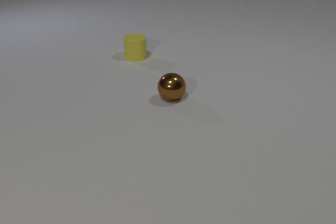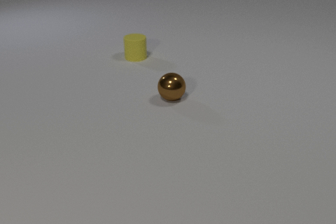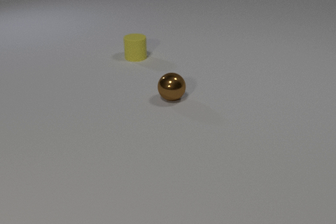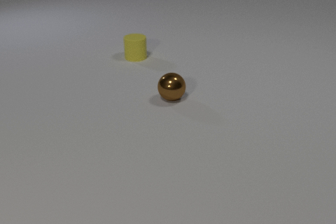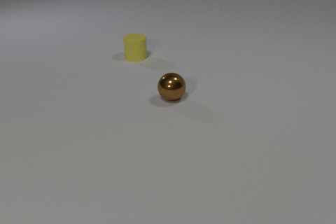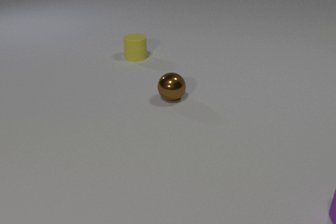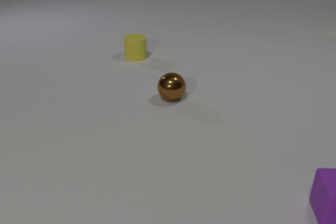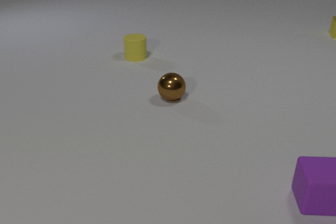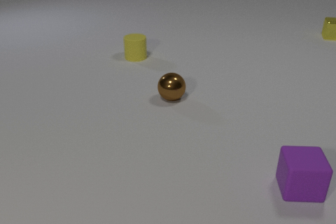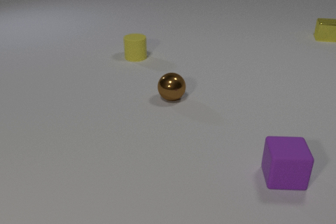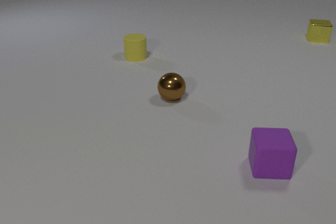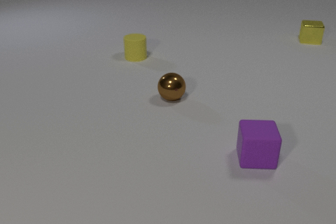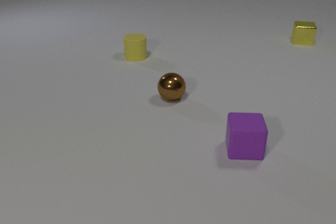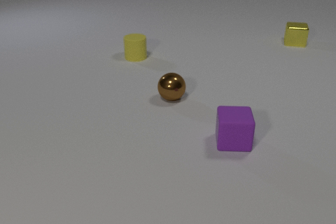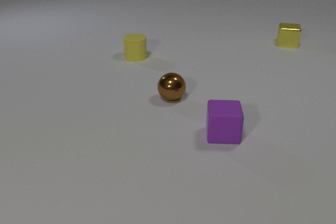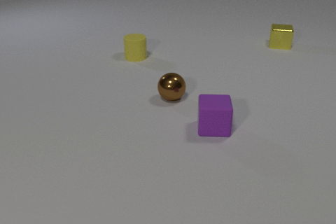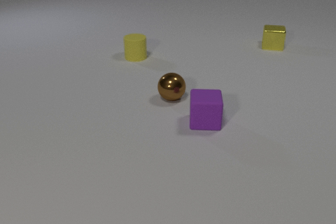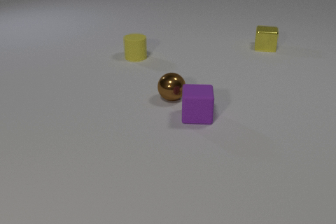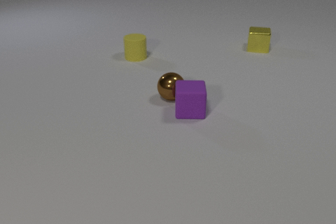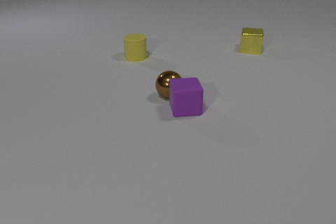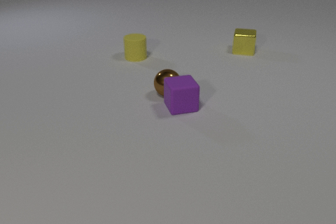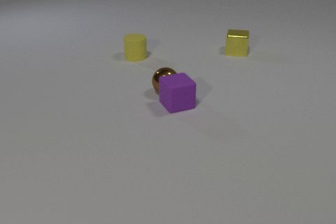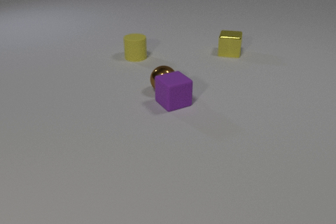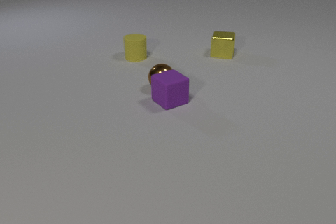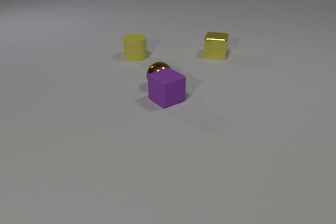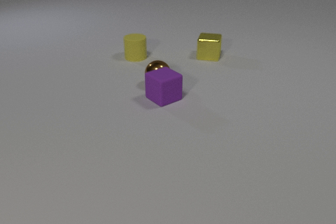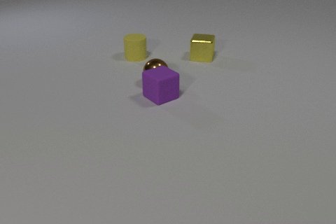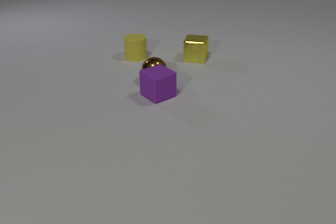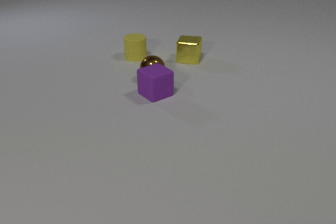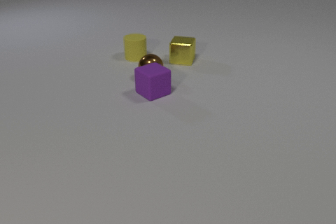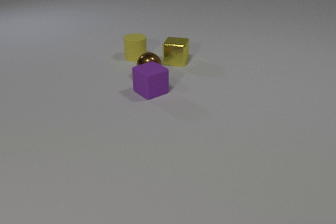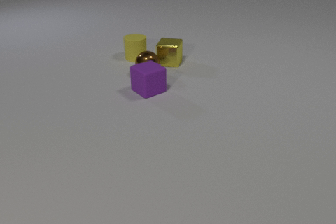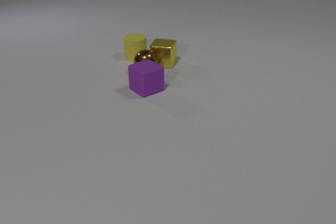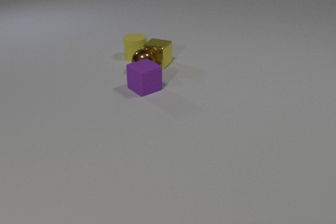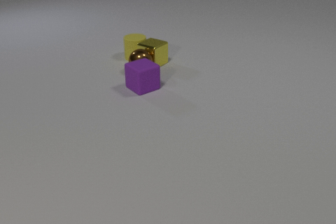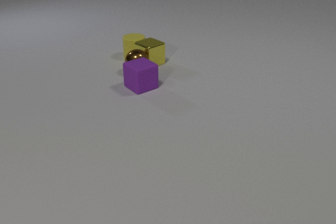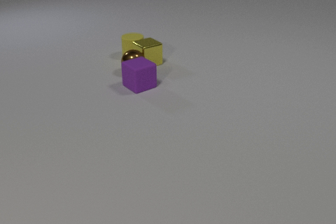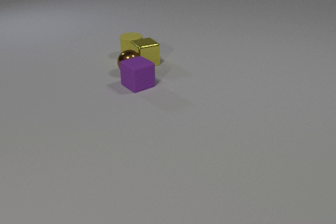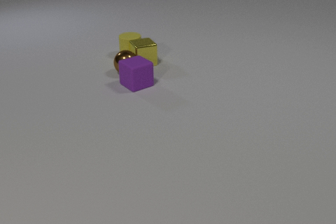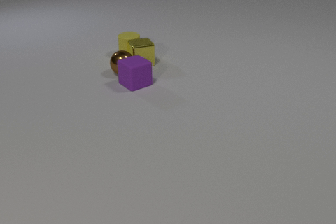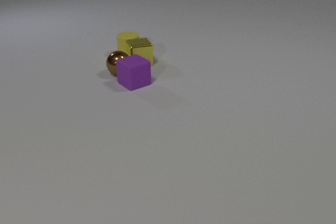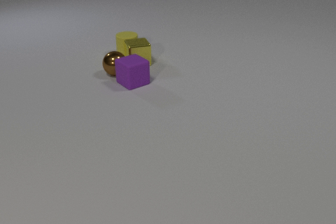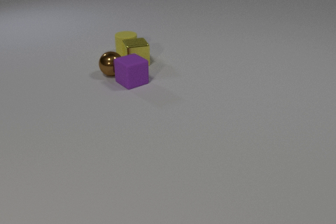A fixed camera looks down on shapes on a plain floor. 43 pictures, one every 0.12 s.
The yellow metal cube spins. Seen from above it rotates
clockwise.
The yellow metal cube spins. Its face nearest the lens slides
to the left.
0.00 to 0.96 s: The purple rubber cube comes in at the right edge, slides to the left and away from the camera. The yellow metal cube comes in at the right edge, slides to the left and toward the camera.
0.96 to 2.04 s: The purple rubber cube slides away from the camera and to the left. The yellow metal cube slides to the left and toward the camera.
2.04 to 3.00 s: The purple rubber cube slides away from the camera and to the left, spins so that its near face slides to the right, counterclockwise seen from above. The brown metal sphere rolls away from the camera and to the left. The yellow metal cube slides to the left and toward the camera. The purple rubber cube and the brown metal sphere collide.
3.00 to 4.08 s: The purple rubber cube slides away from the camera and to the left. The brown metal sphere rolls away from the camera and to the left. The yellow metal cube slides to the left, spins so that its near face slides to the left, clockwise seen from above. The brown metal sphere and the yellow metal cube collide.
4.08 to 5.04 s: The purple rubber cube slides away from the camera and to the left. The brown metal sphere rolls to the left. The yellow metal cube slides to the left, spins clockwise seen from above by about 45 degrees, its near face sliding to the left. The yellow rubber cylinder slides to the left and away from the camera. The yellow metal cube and the yellow rubber cylinder collide.
What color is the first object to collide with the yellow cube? brown.
How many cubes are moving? 2.
What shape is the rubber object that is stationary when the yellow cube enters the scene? cylinder.
